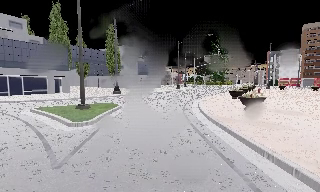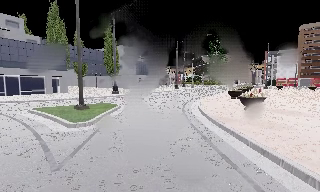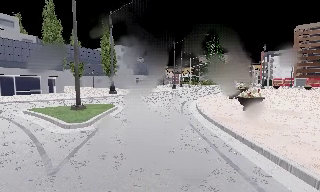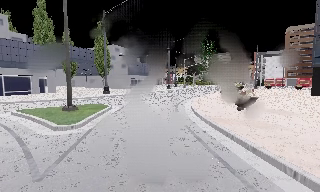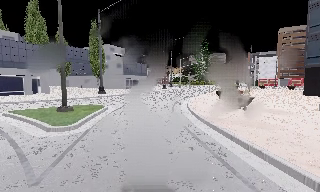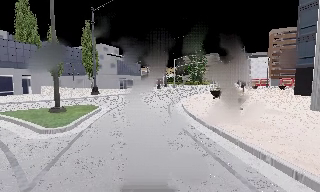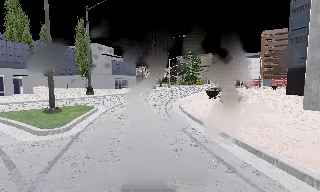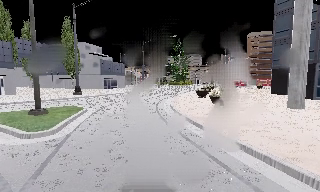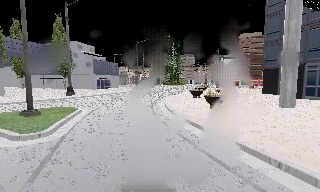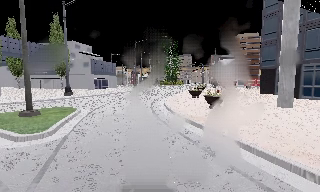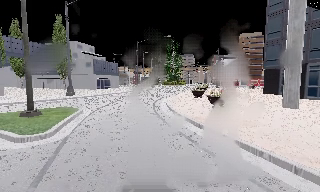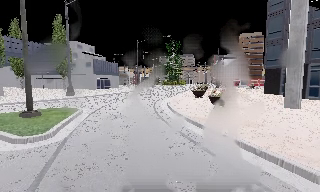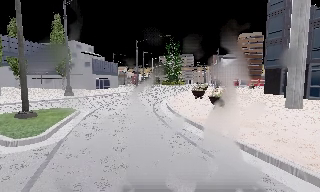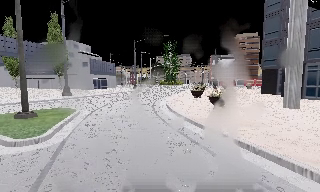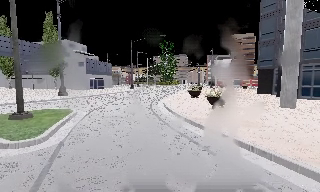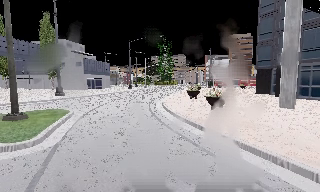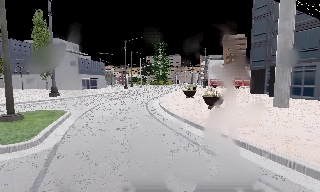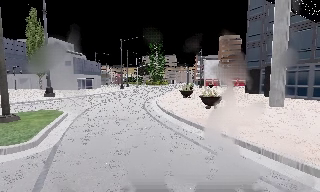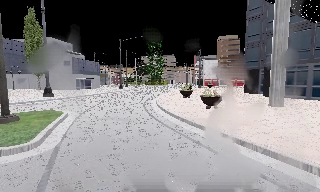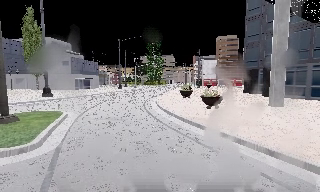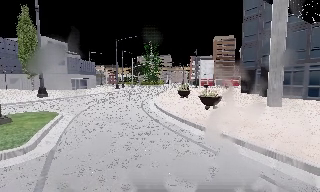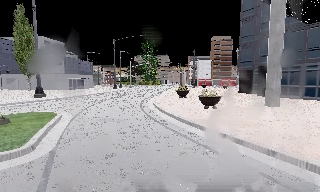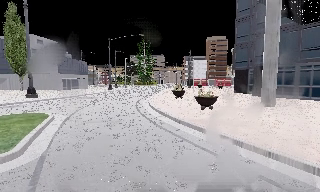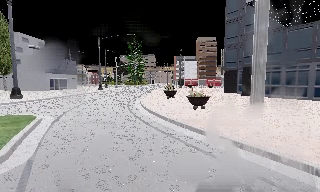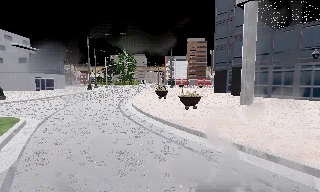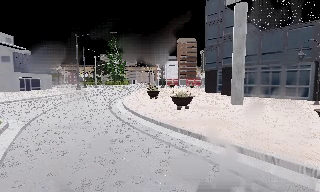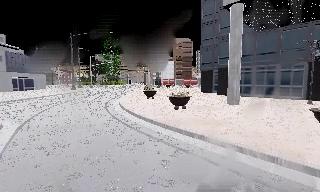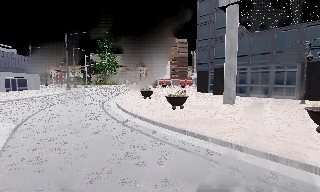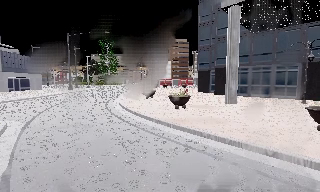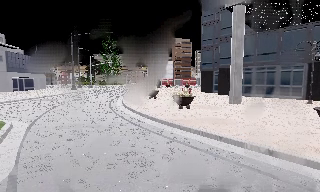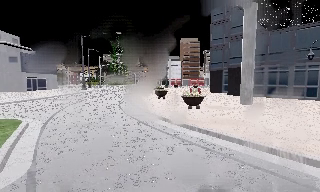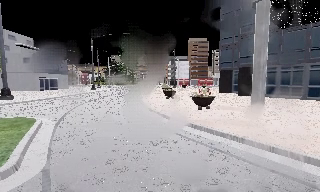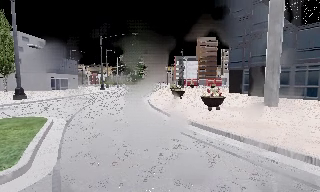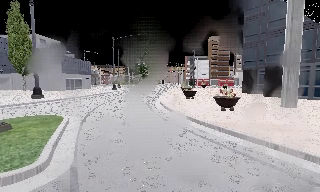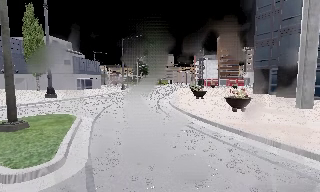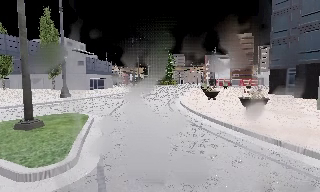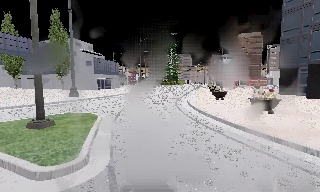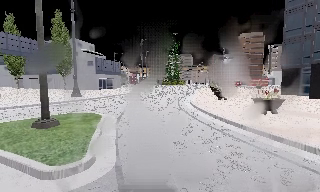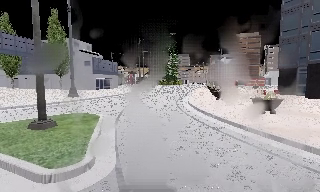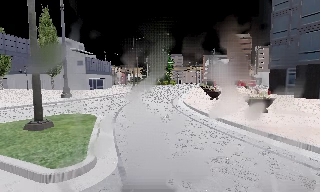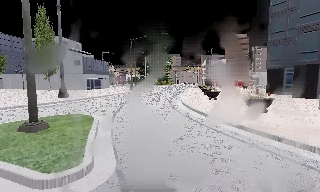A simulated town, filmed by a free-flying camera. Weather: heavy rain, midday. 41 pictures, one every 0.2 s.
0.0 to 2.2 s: The scene slides to the left, as the camera pans about 15 degrees to its right. It travels to its left and forward, about 1 m.
2.2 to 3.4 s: The camera travels to its left, about 0.5 m.
3.4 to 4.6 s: The camera shifts only a little, or ends up much as it began.
4.6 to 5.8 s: The camera travels to its left, about 0.5 m.
5.8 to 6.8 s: The camera swings to its left by about 15 degrees, and the scene slides to the right.
6.8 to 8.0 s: The camera travels to its left, about 0.5 m, so close, fixed things drift to the right.
The film runs forward here.
